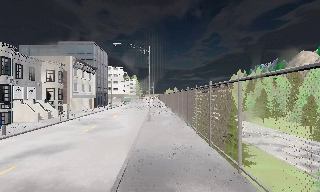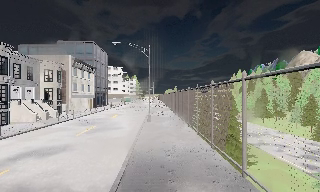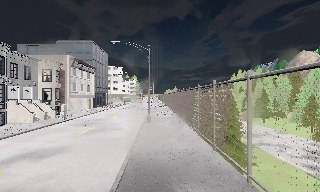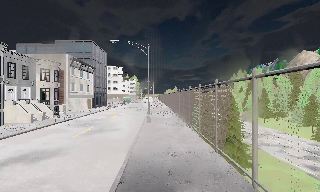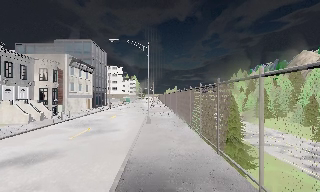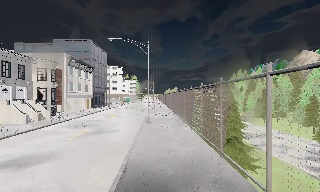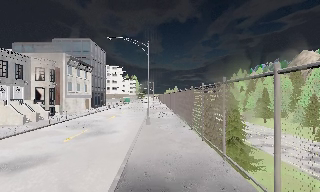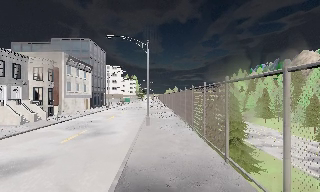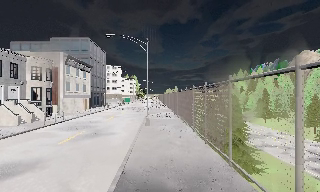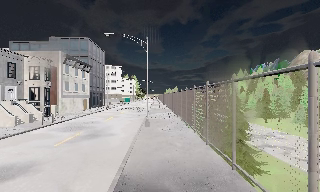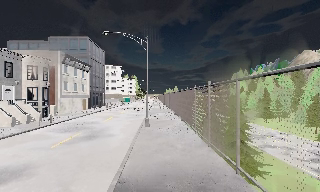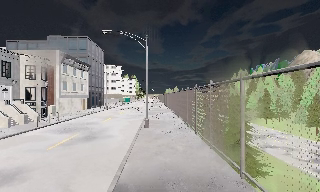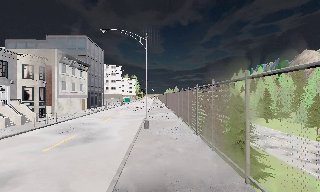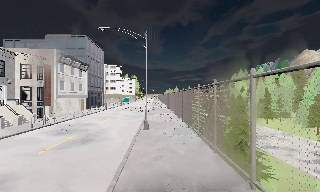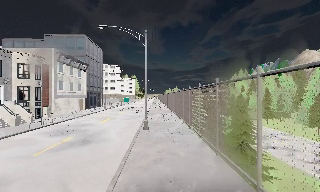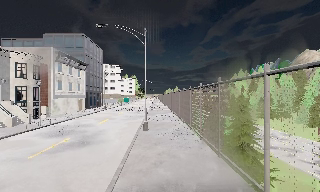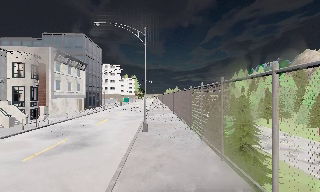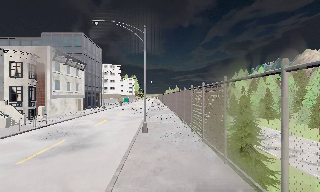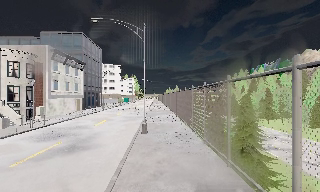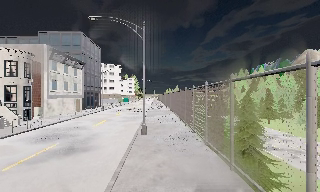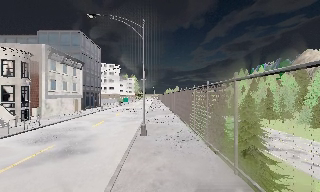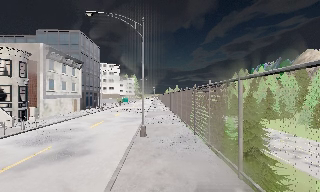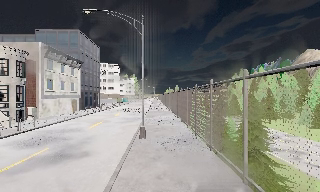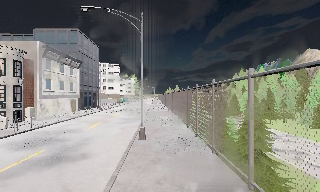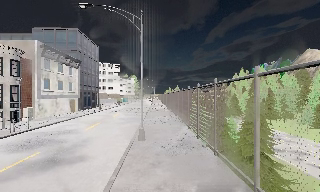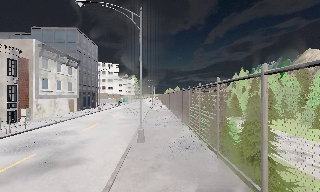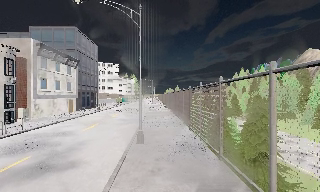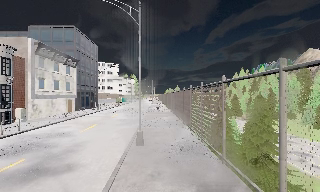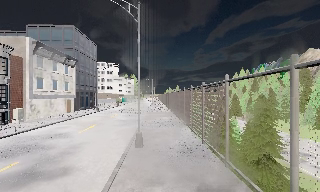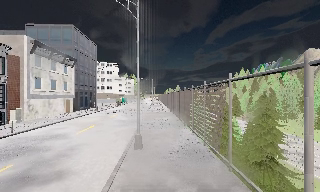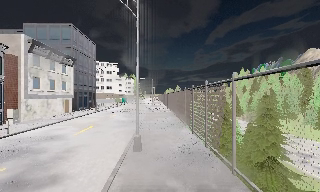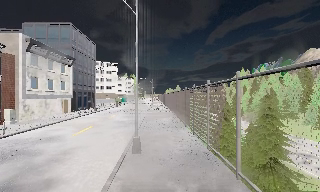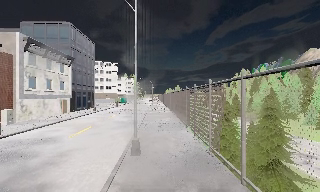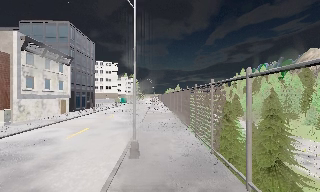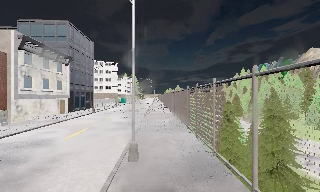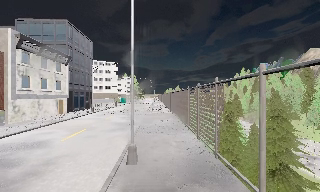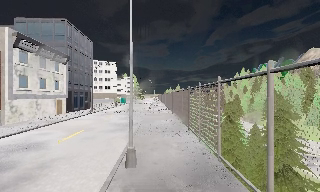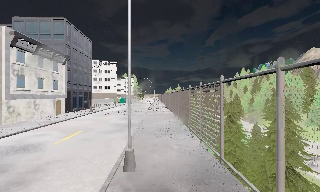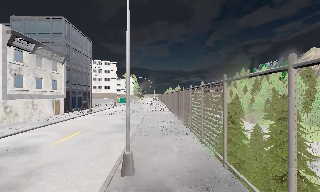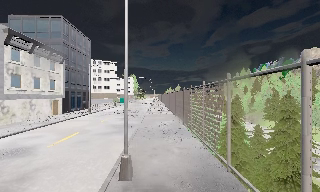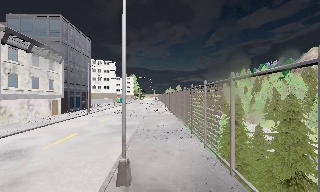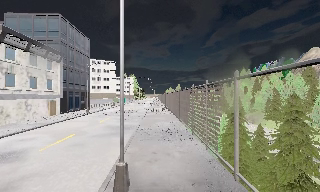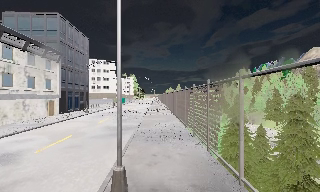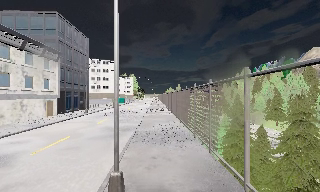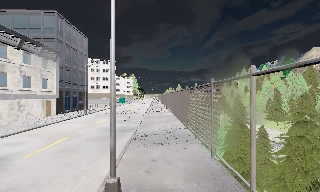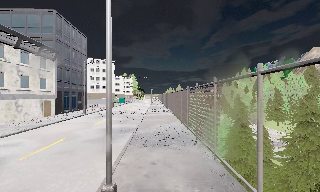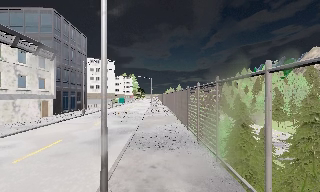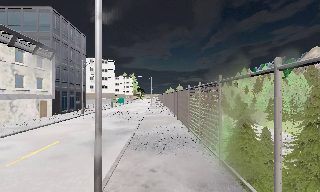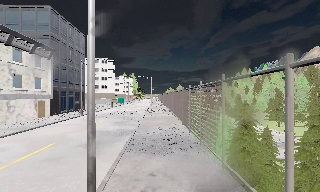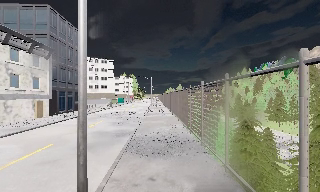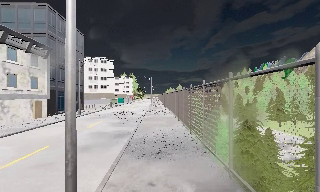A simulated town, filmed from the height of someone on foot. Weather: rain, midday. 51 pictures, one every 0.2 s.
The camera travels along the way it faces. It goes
forward.
0.0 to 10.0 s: The camera travels forward, about 14 m, so what stands in front looms larger.
The film runs forward here.
